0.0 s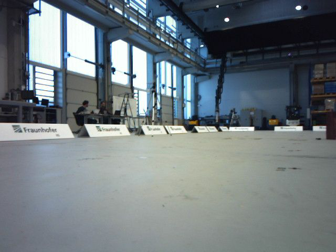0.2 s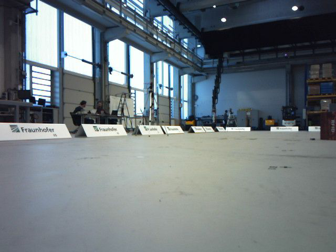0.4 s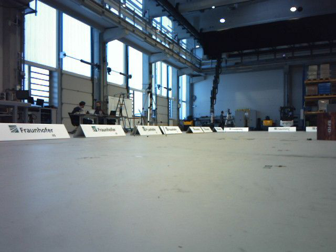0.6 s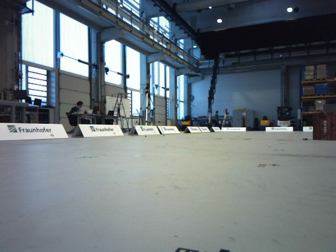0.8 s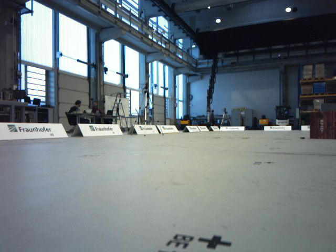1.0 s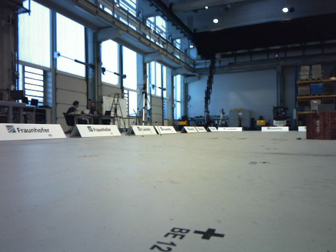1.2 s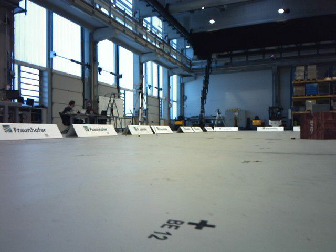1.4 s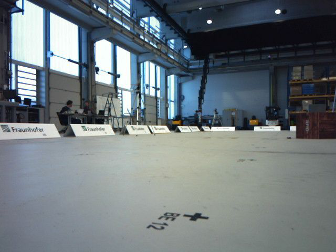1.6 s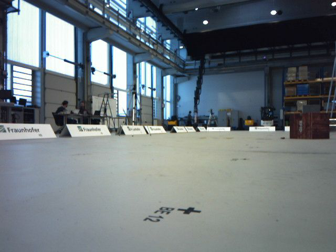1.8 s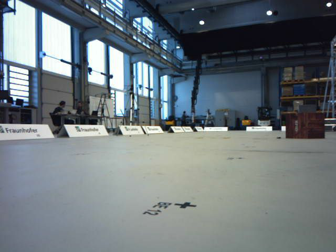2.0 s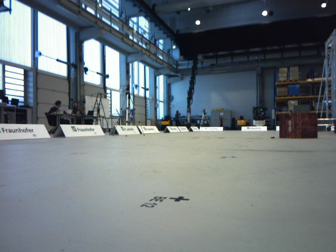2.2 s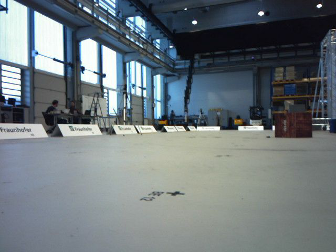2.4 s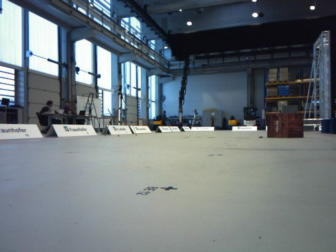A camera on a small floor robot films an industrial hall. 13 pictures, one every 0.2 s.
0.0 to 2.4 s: The camera travels backward, about 0.5 m, so what stands in front gets smaller.
The film runs backward here.
